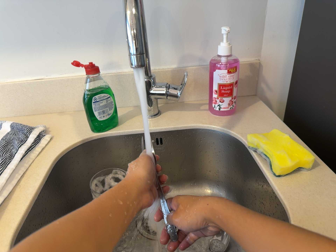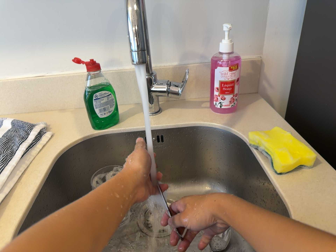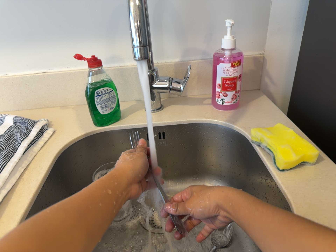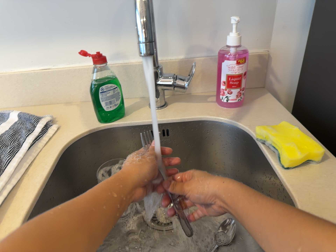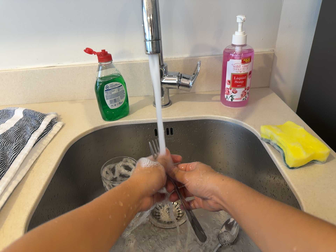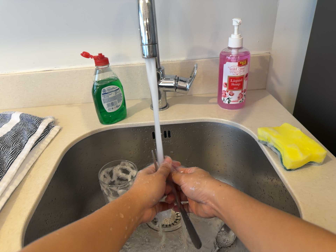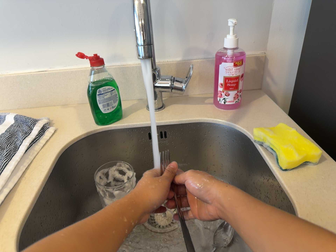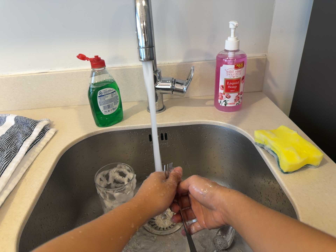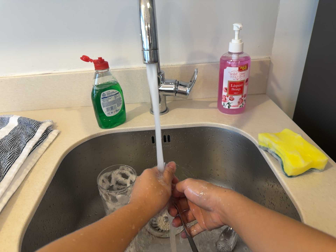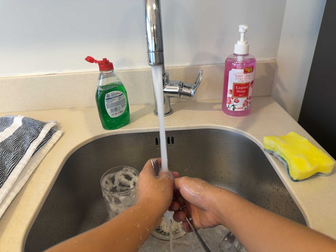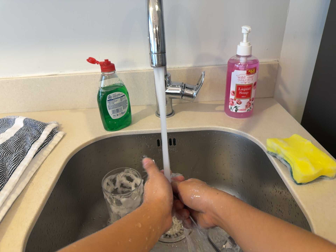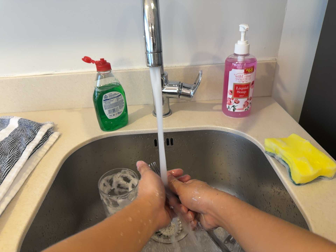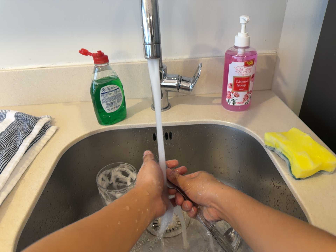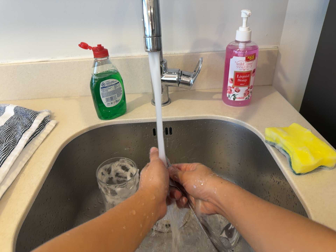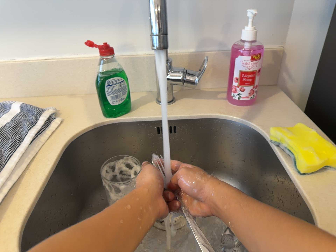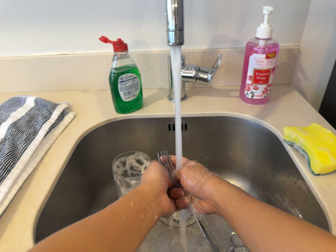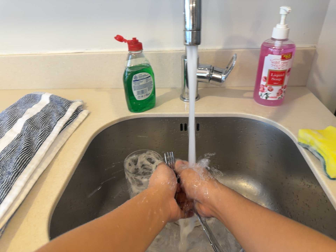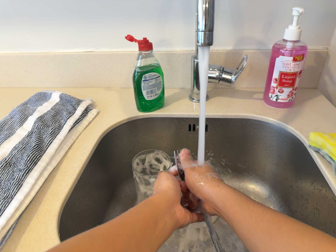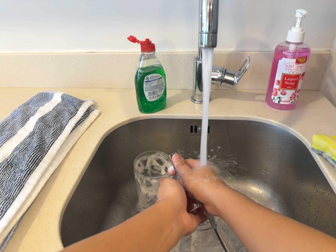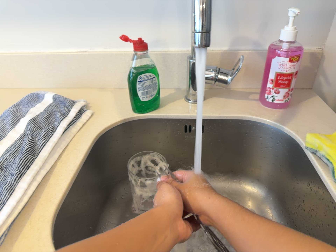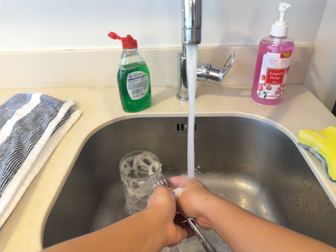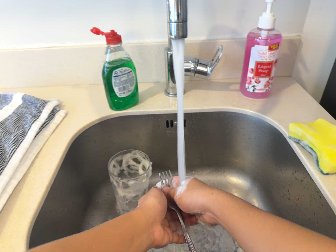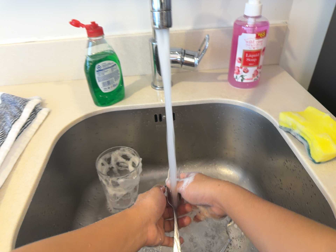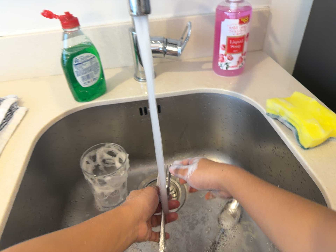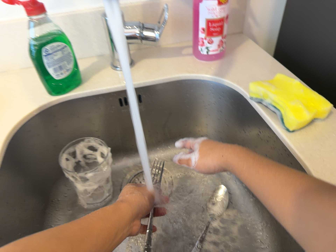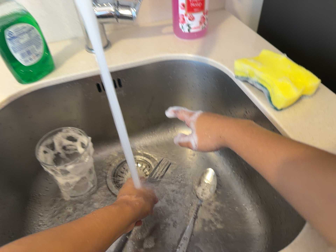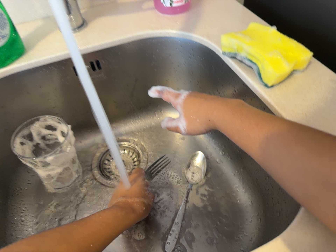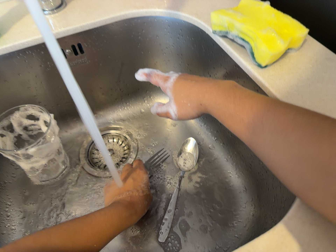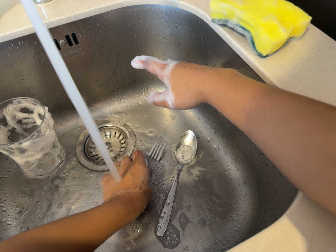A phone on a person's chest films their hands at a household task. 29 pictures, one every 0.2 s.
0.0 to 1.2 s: The camera keeps its place and its aim.
1.2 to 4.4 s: The camera travels forward, about 7 cm, so what stands in front looms larger.
4.4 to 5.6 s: The camera swings to its right by about 15 degrees, and the scene slides to the left. It travels forward, about 12 cm, so what stands in front looms larger. Its aim tips toward the bottom of its view by about 15 degrees, and the scene shifts upward. It rolls about its line of sight by about 15 degrees, and the scene rotates counterclockwise.
The film runs backward here.
